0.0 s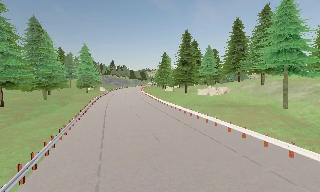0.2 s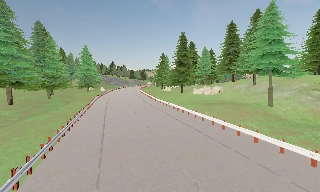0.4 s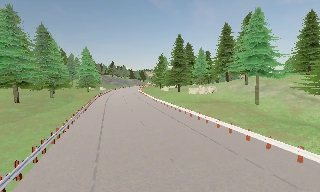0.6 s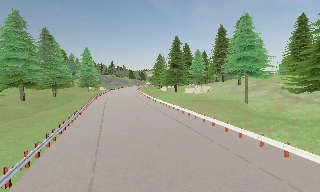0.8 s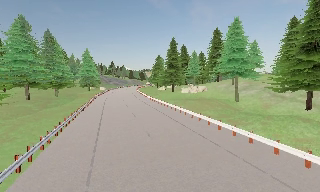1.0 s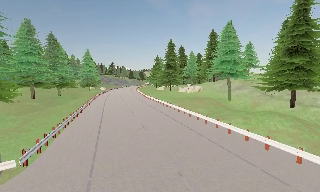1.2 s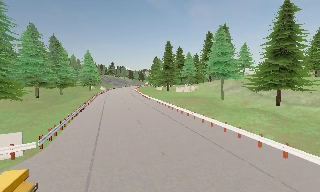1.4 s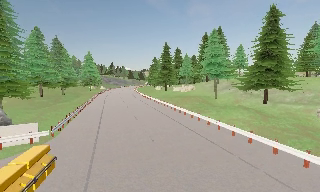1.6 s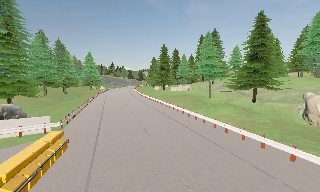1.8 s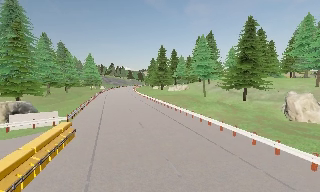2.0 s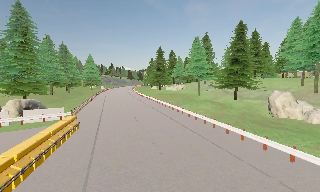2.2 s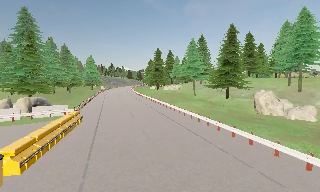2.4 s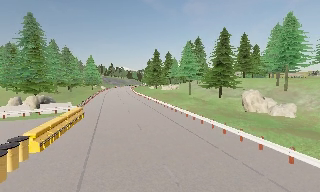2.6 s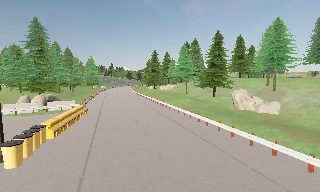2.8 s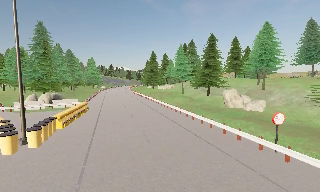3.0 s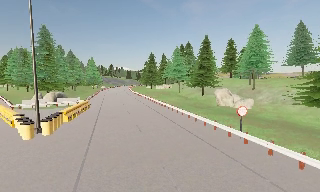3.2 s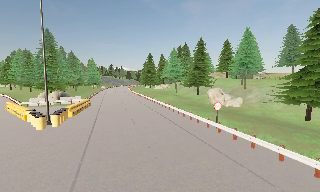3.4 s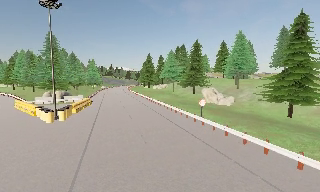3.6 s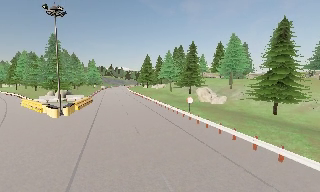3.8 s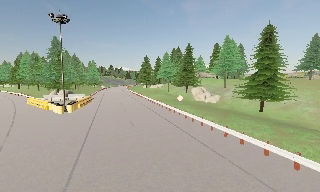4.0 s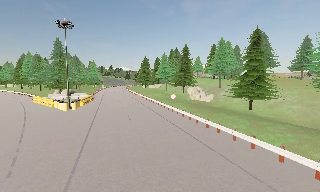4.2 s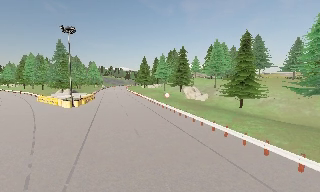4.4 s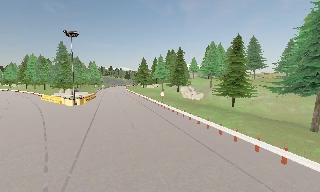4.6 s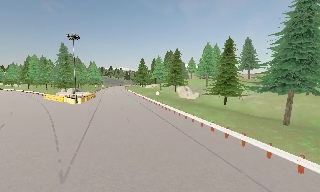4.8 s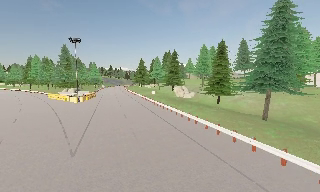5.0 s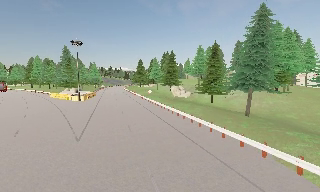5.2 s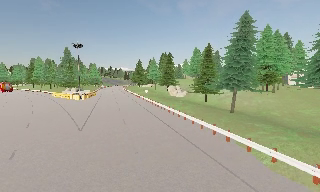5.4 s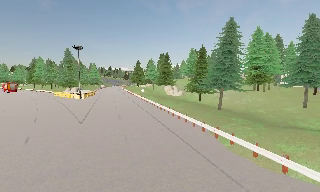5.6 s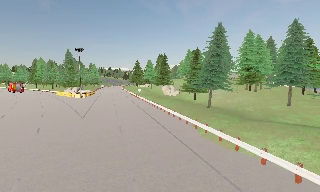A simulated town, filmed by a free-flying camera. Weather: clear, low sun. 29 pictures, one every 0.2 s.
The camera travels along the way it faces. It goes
backward.
0.0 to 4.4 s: The camera travels backward, about 45 m, so what stands in front gets smaller.
4.4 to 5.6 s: The camera travels backward and to its right, about 14 m, so what stands in front gets smaller.
The film runs backward here.
